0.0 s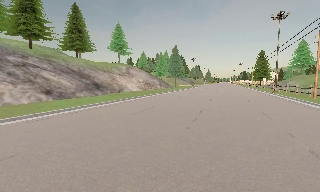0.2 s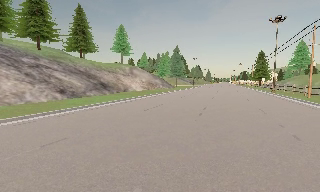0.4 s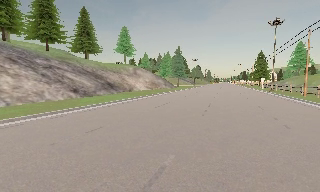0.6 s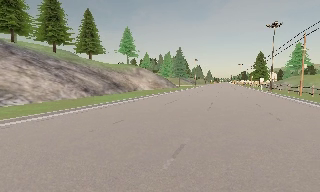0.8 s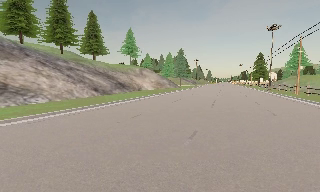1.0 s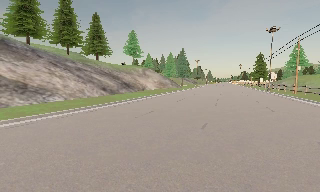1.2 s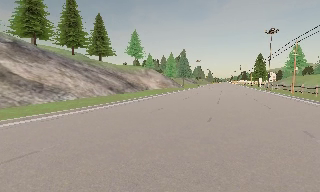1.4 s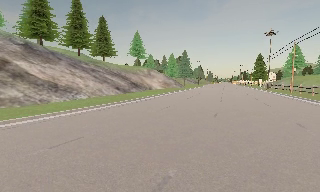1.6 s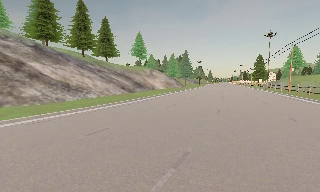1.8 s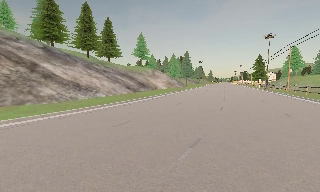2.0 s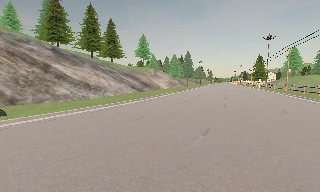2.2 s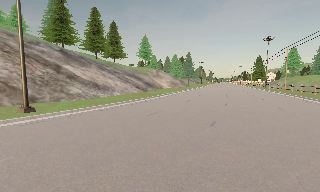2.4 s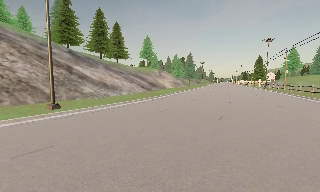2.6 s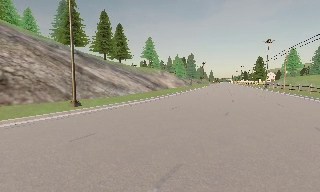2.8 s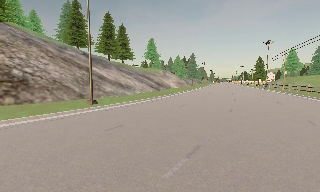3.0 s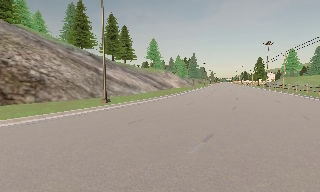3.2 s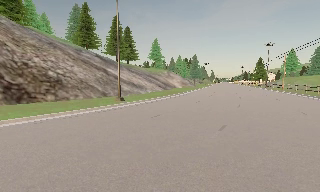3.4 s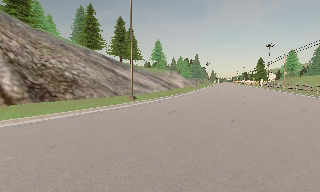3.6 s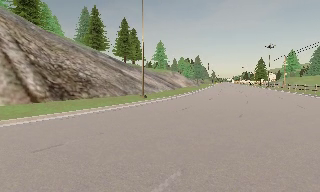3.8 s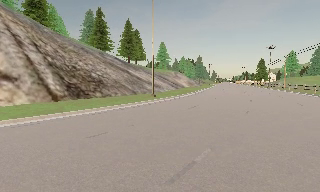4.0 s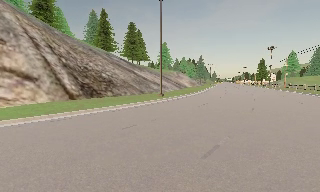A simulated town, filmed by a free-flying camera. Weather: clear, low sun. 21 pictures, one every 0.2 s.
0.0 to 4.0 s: The camera travels backward and to its left, about 25 m, so what stands in front gets smaller.
The film runs backward here.
